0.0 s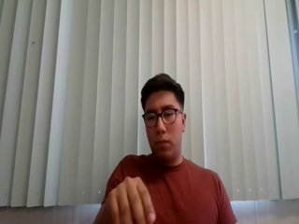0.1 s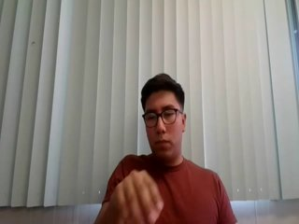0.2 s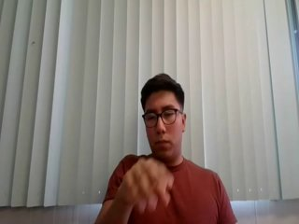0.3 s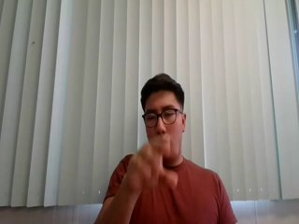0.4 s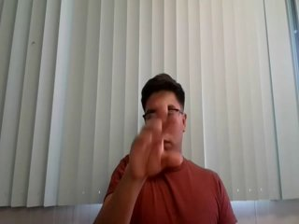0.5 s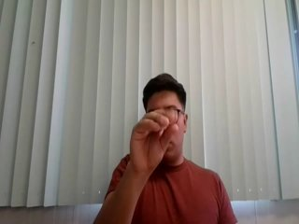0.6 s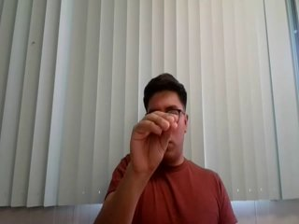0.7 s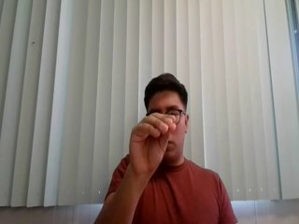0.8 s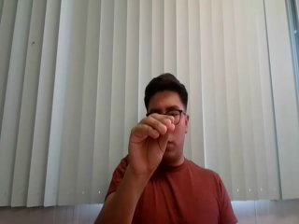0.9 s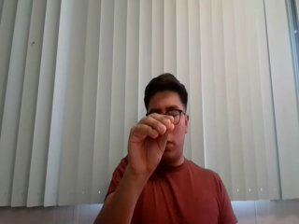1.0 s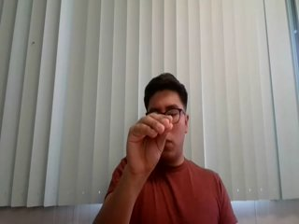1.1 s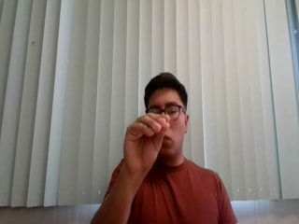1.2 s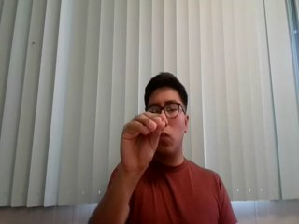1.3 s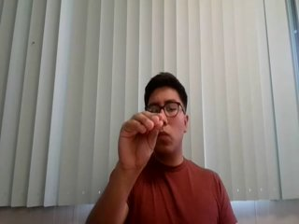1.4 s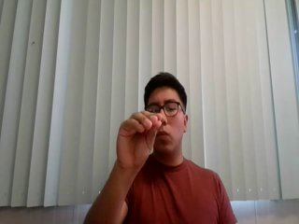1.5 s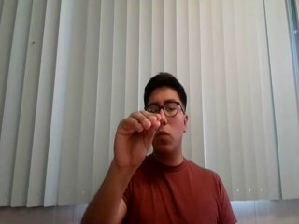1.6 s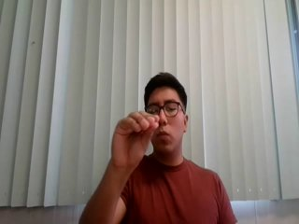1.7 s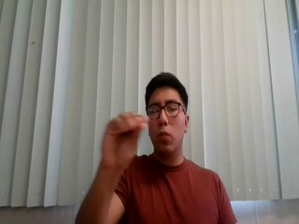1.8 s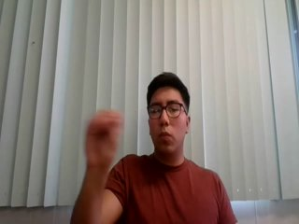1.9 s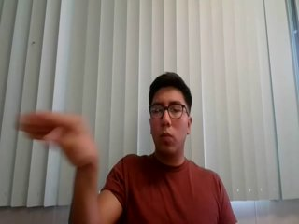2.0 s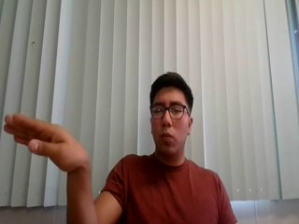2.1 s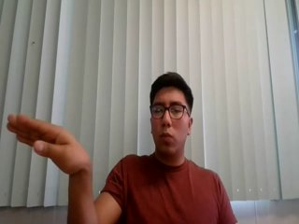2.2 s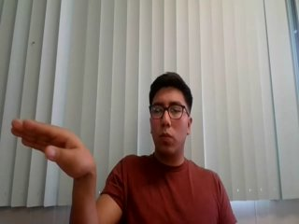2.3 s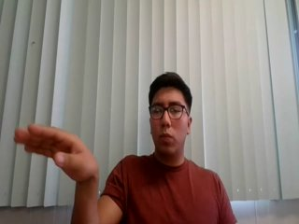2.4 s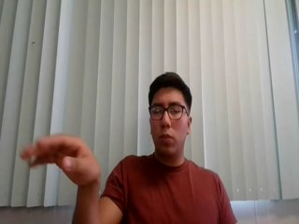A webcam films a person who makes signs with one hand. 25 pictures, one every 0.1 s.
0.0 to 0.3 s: Pointing with two fingers.
0.4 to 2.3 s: On the screen the hand sweeps to the left. The name of the sign: Throw right.
